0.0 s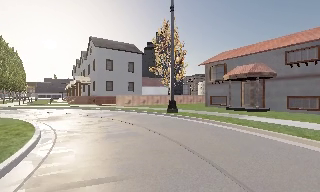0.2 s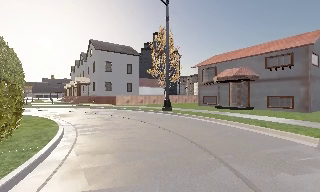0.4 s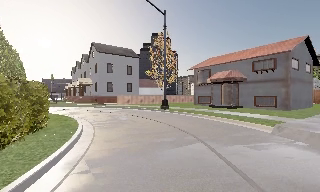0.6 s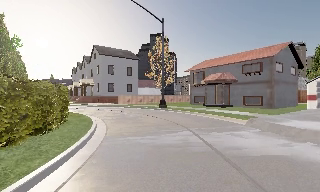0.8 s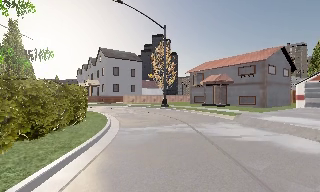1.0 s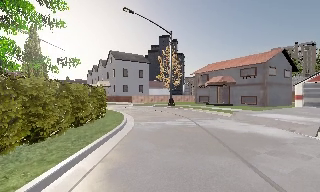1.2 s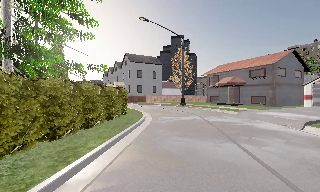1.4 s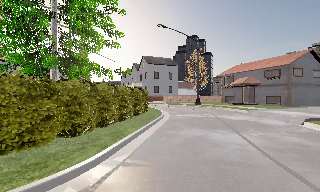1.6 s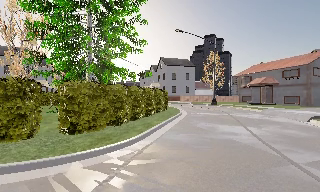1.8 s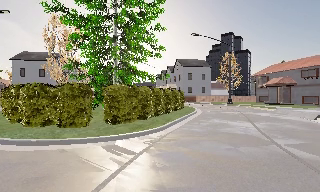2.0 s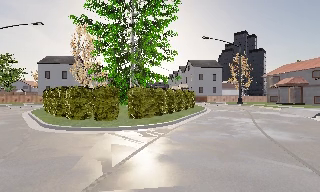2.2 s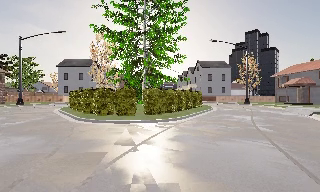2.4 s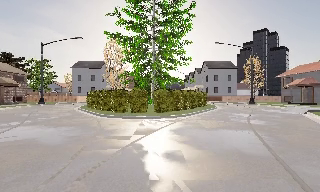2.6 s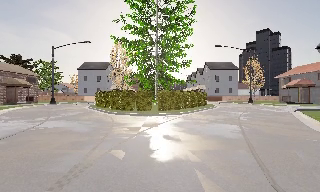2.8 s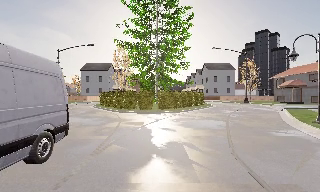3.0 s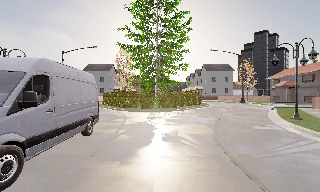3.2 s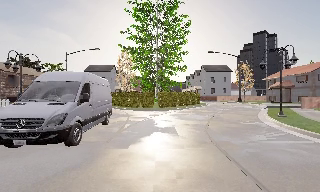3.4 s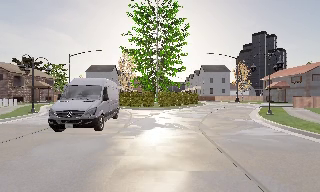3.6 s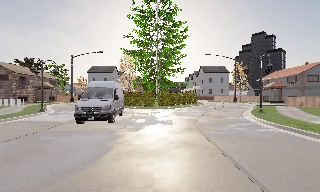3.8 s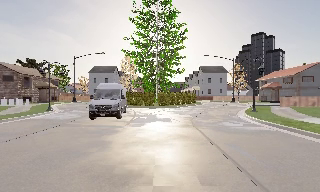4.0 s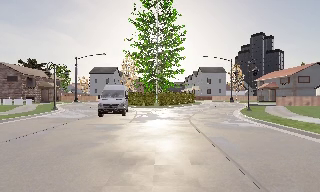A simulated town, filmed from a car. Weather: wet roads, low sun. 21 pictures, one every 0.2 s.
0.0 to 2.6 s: The camera pans to its left, which is counterclockwise from overhead, by about 35 degrees. It travels backward, about 25 m.
2.6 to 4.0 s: The camera travels backward, about 8 m, so what stands in front gets smaller. It loses speed.
The film runs backward here.
